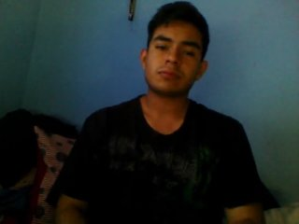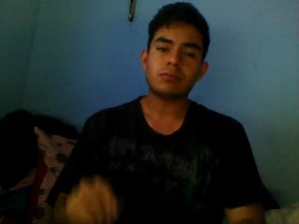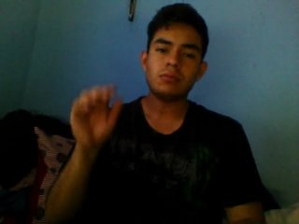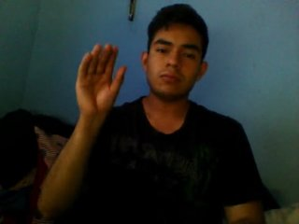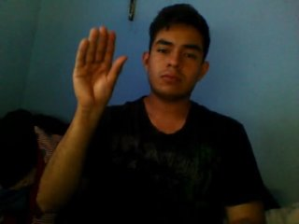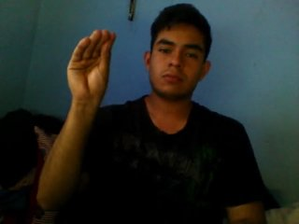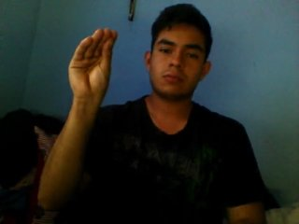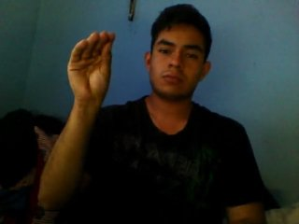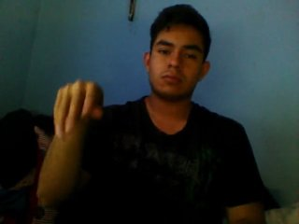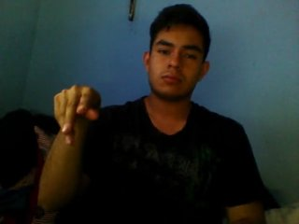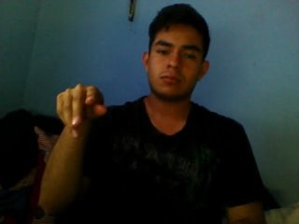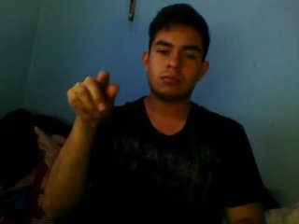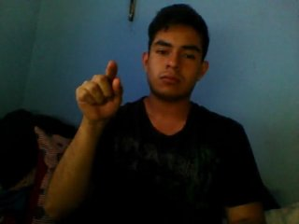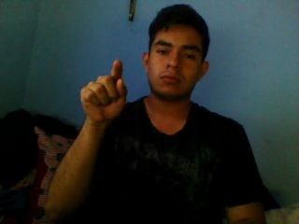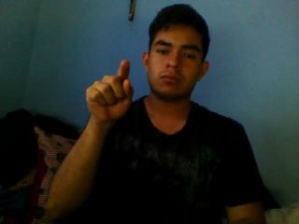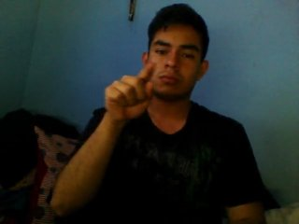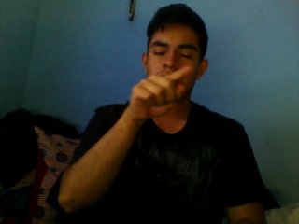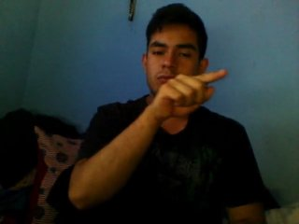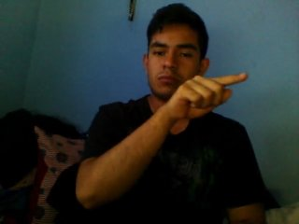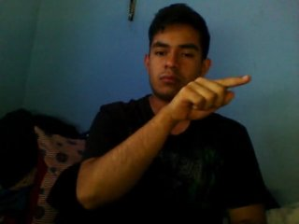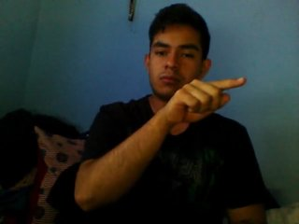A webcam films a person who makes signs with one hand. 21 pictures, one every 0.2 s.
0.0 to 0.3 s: Non-gesture.
0.4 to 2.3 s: On the screen the hand sweeps downward. The name of the sign: Throw down.
2.4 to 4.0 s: Pointing with one finger.
